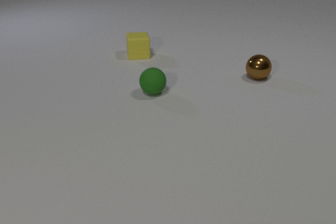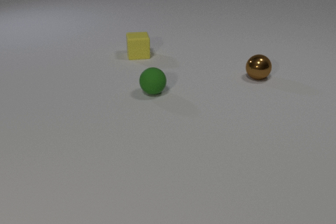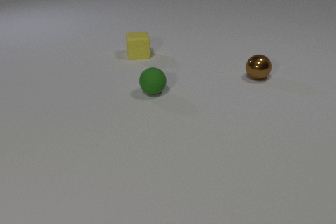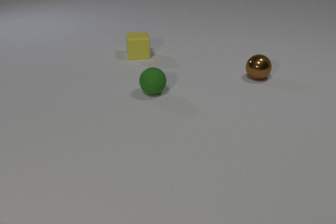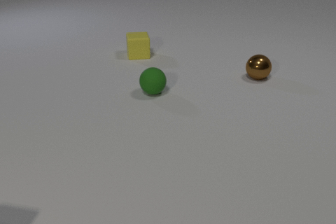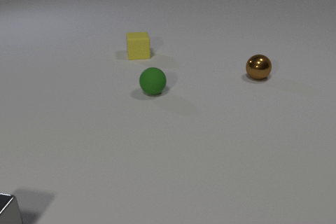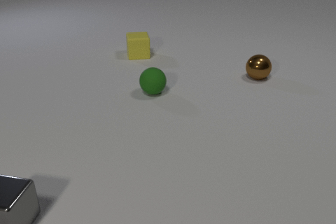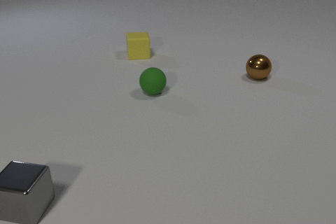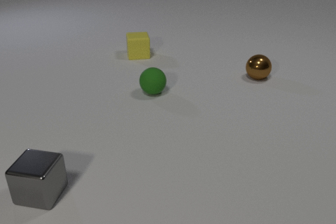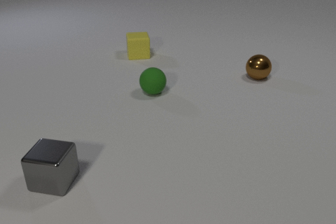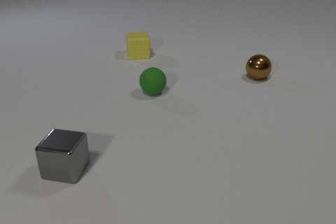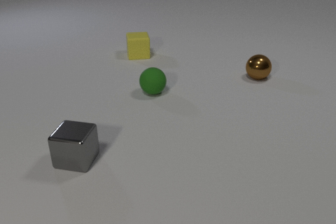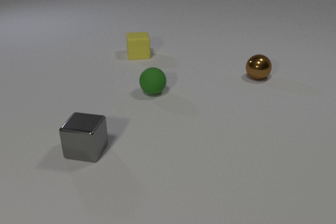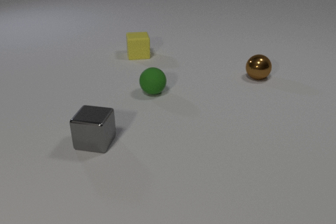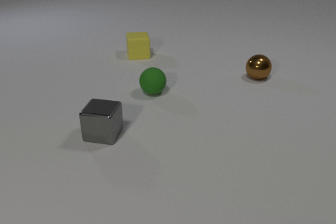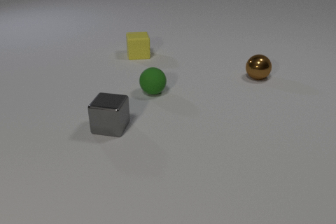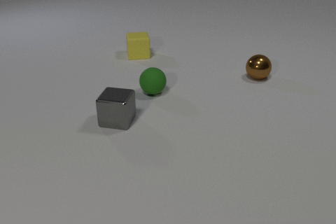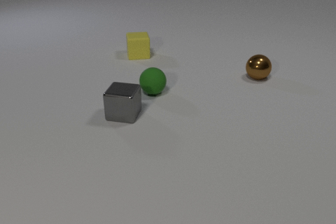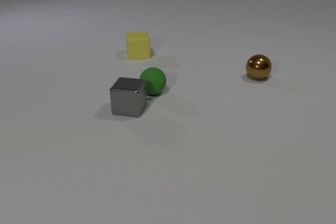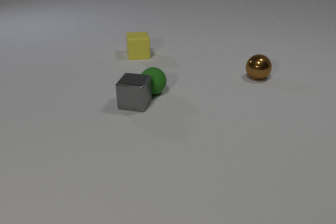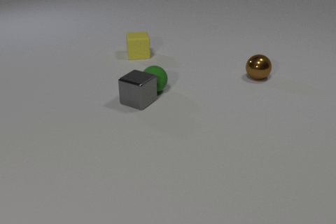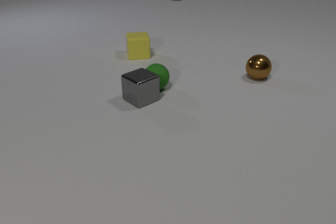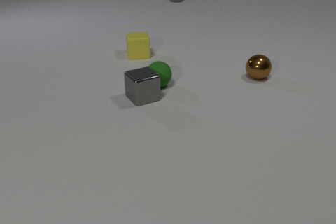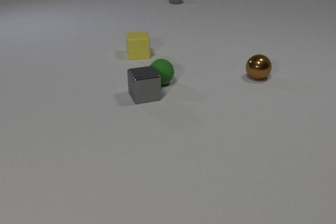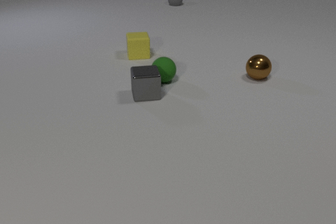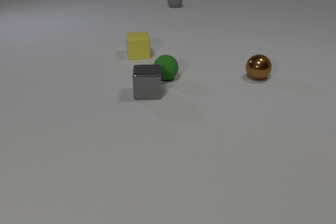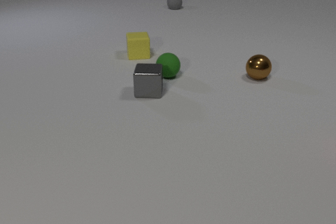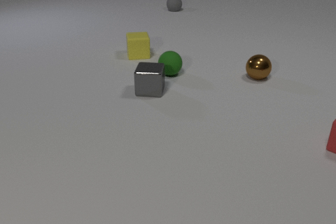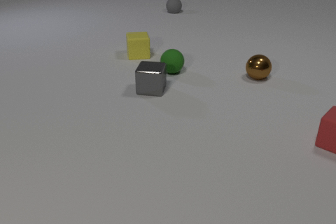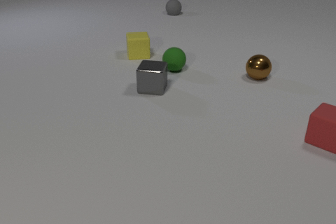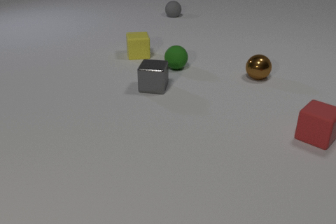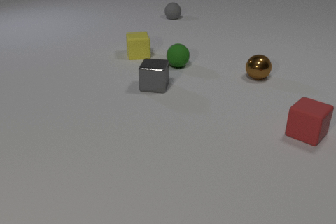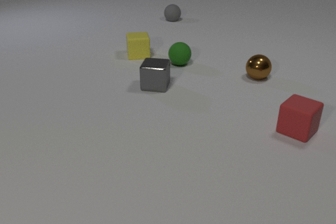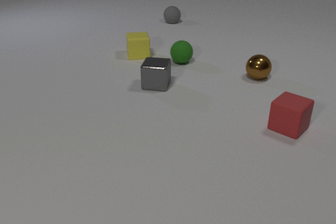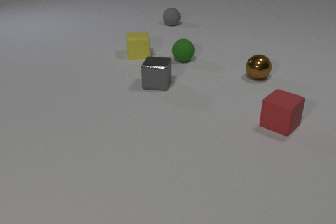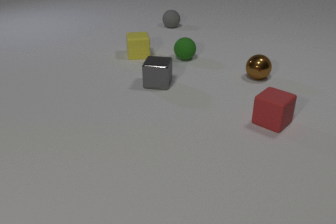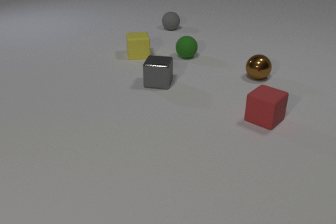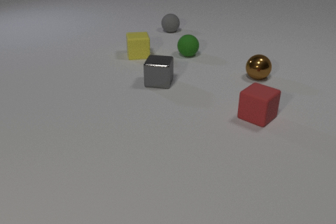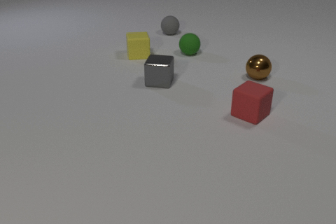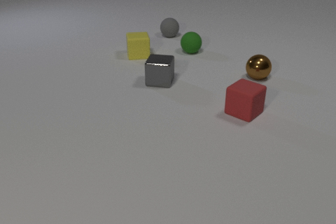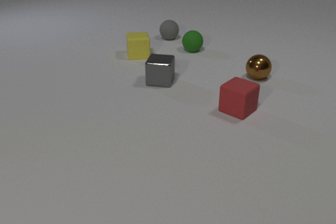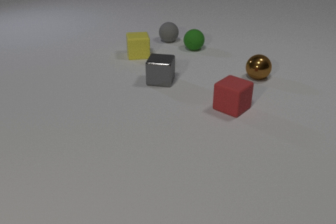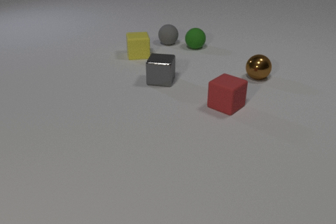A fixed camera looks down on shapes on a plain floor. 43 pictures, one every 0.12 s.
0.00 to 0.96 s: The gray metal cube comes in at the left edge, slides to the right and away from the camera.
0.96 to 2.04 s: The gray metal cube slides away from the camera and to the right.
2.04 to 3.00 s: The gray metal cube slides away from the camera and to the right, spins so that its near face slides to the left, clockwise seen from above. The green rubber sphere rolls away from the camera. The gray rubber sphere comes in at the top edge, rolls toward the camera. The gray metal cube and the green rubber sphere collide.
3.00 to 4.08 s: The gray metal cube slides away from the camera and to the right. The green rubber sphere rolls away from the camera. The gray rubber sphere rolls toward the camera. The red rubber cube comes in at the right edge, slides to the left.
4.08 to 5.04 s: The gray metal cube slides away from the camera. The green rubber sphere rolls away from the camera. The gray rubber sphere rolls toward the camera. The red rubber cube slides to the left and away from the camera.
What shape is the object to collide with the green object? cube.
How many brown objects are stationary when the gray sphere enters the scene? 1.
Are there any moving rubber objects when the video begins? no.
